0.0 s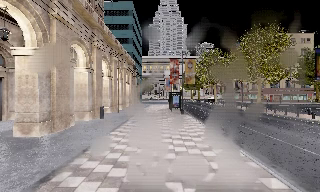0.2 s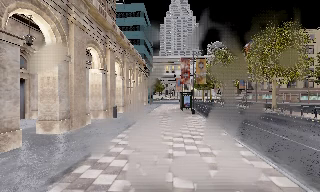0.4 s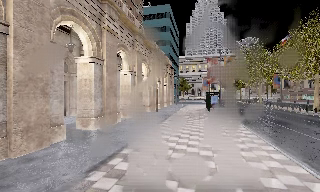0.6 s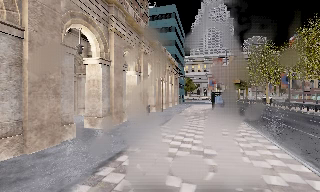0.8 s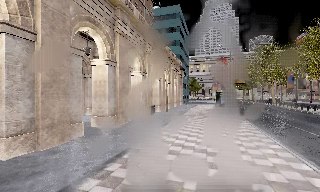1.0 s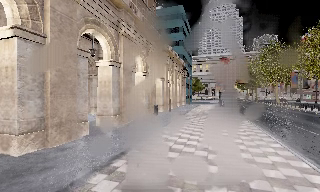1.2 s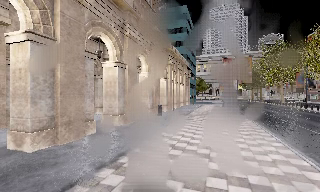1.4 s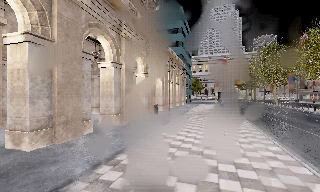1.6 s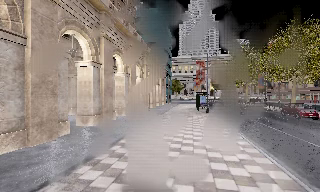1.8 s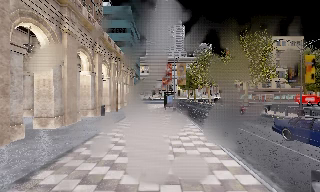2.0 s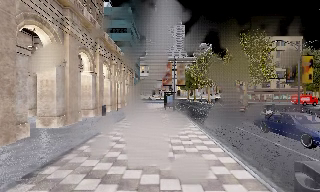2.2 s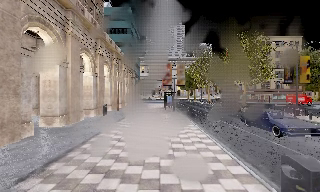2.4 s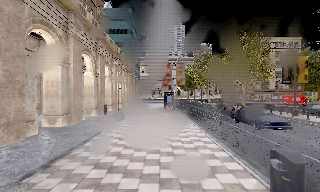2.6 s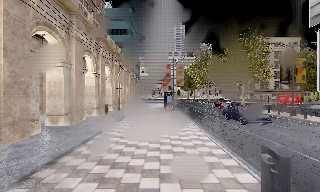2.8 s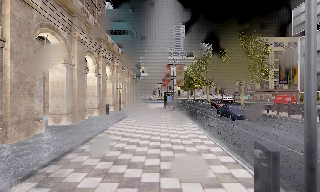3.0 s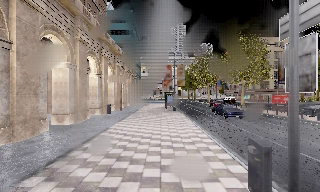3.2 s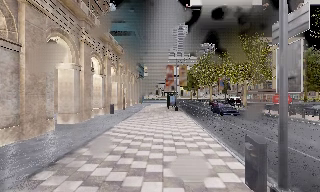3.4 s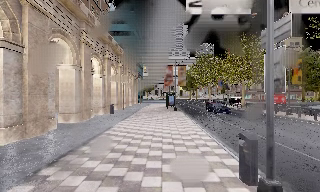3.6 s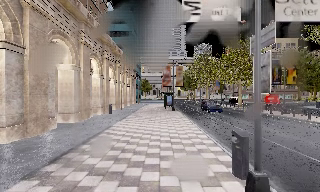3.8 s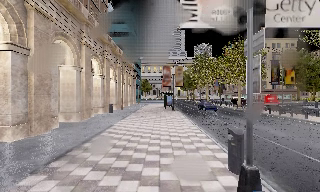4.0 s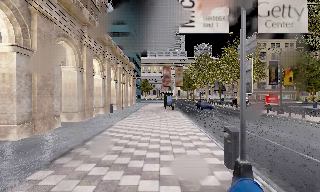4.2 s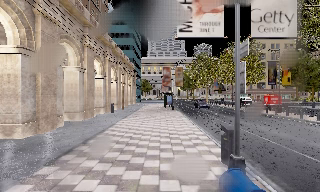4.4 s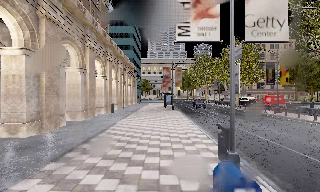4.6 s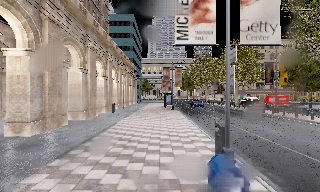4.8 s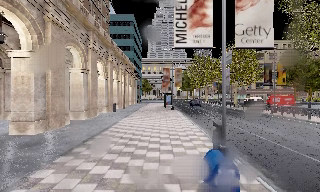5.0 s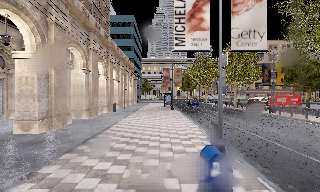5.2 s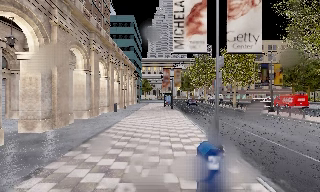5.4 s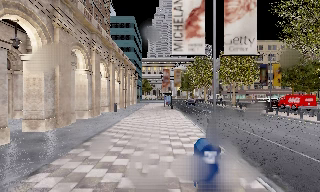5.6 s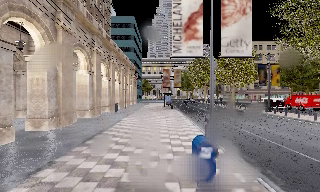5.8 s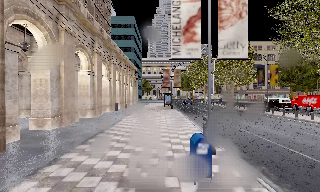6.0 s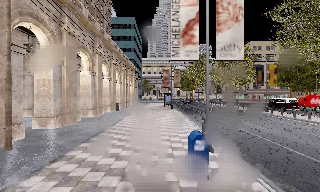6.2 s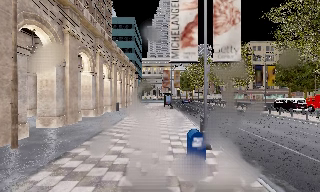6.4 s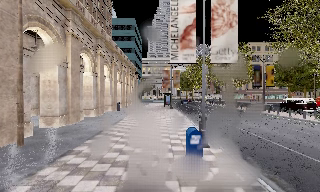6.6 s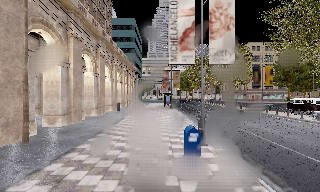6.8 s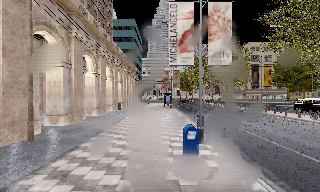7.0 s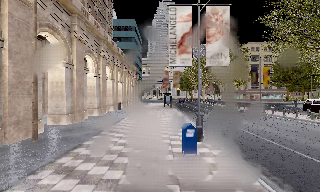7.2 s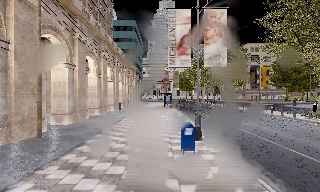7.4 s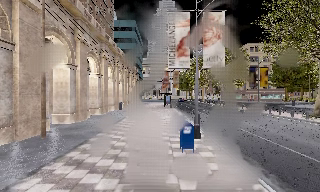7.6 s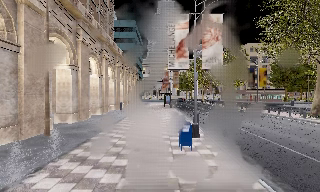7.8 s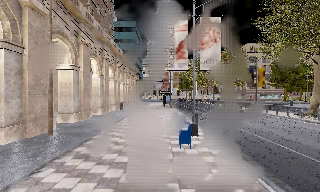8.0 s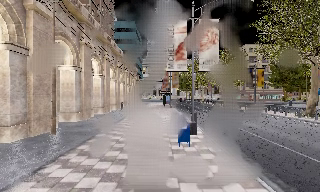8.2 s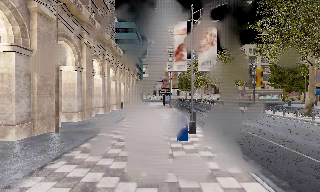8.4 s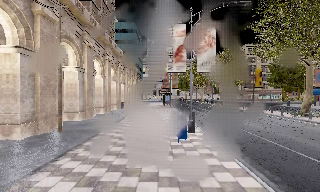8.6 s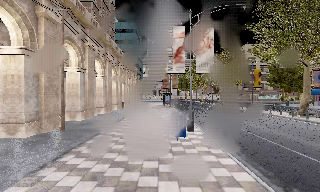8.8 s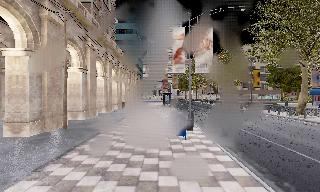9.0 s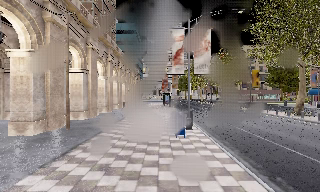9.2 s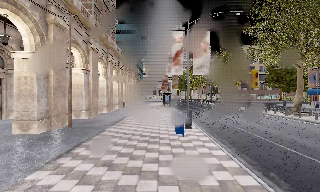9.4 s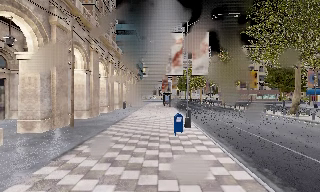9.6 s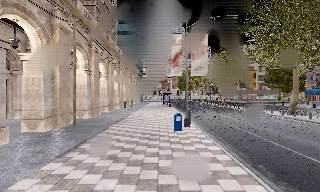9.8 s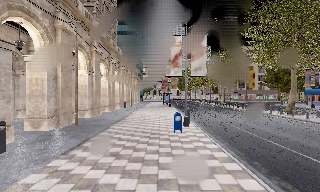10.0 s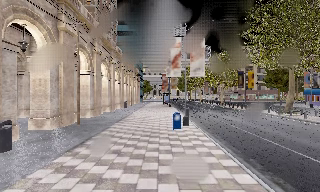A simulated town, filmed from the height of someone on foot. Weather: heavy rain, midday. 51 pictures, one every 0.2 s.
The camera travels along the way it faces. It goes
backward.
0.0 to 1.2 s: The camera pans to its left, which is counterclockwise from overhead, by about 20 degrees. It travels backward, about 1.5 m, so what stands in front gets smaller.
1.2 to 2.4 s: The camera pans to its right, which is clockwise from overhead, by about 20 degrees. It travels backward, about 1.5 m, so what stands in front gets smaller.
2.4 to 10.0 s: The camera travels backward, about 10 m, so what stands in front gets smaller.
The film runs backward here.
